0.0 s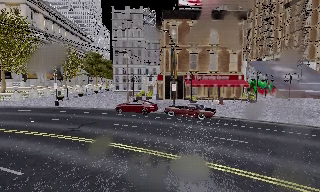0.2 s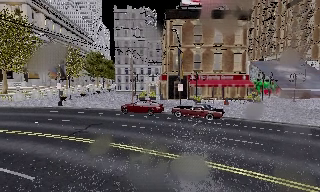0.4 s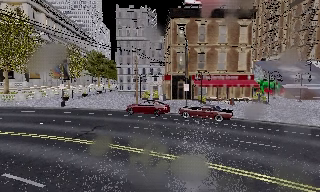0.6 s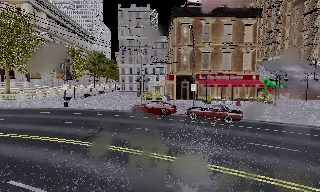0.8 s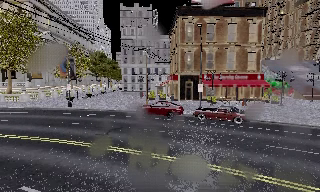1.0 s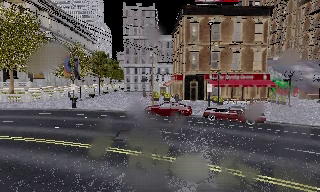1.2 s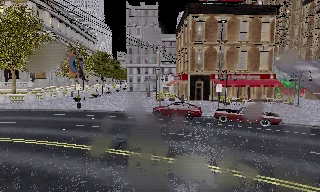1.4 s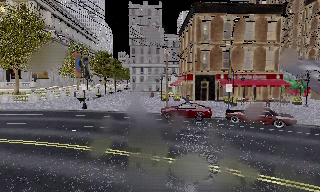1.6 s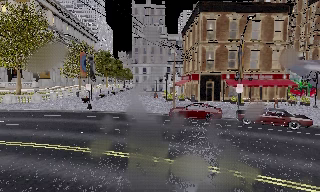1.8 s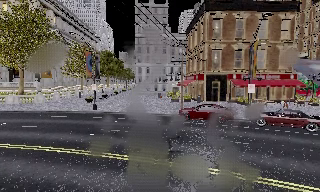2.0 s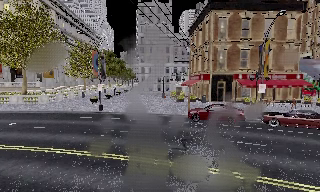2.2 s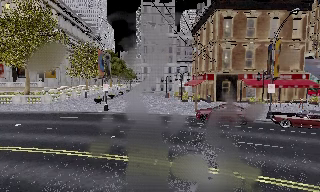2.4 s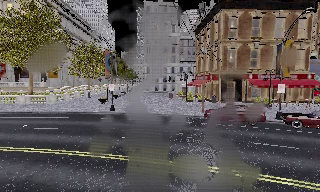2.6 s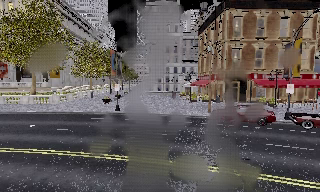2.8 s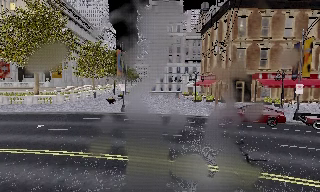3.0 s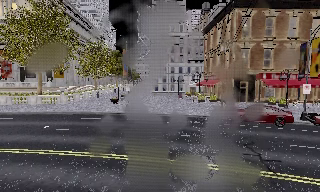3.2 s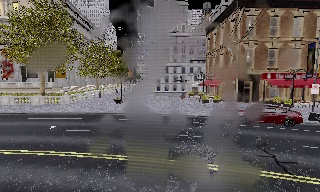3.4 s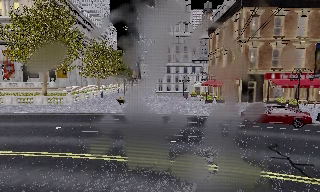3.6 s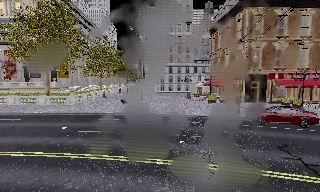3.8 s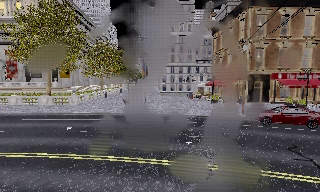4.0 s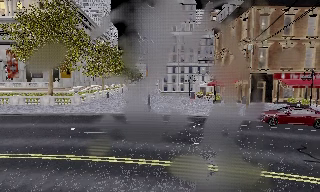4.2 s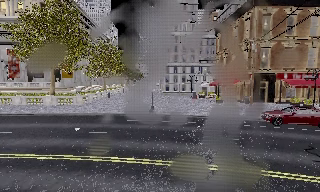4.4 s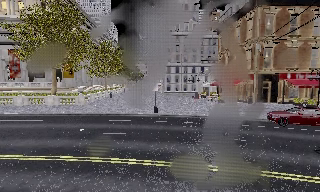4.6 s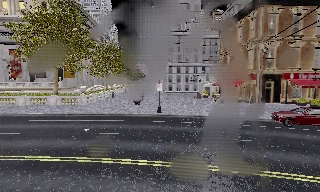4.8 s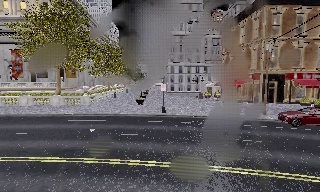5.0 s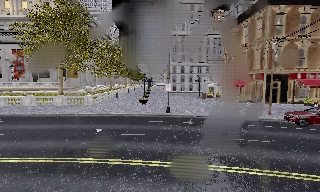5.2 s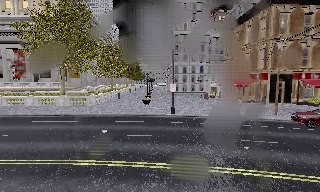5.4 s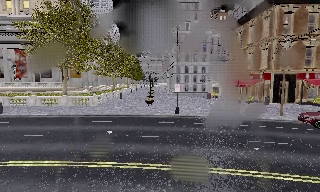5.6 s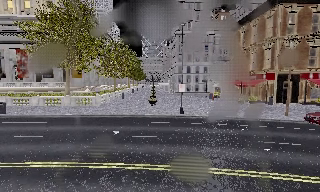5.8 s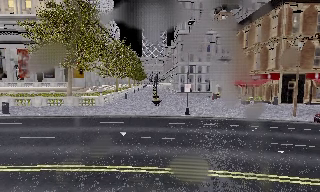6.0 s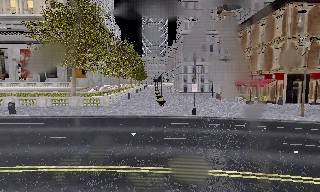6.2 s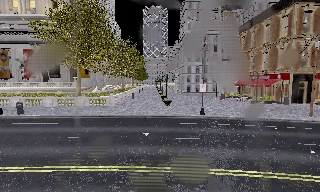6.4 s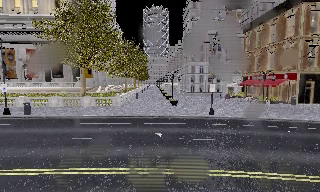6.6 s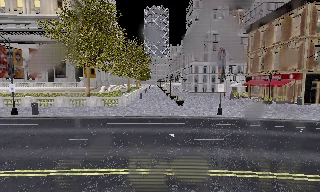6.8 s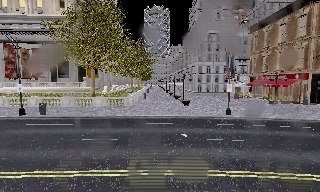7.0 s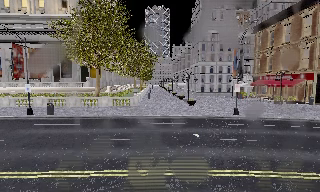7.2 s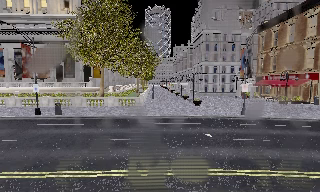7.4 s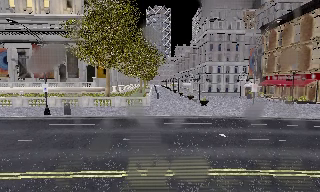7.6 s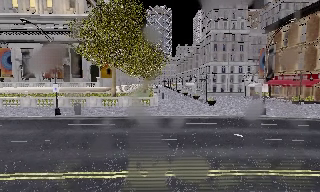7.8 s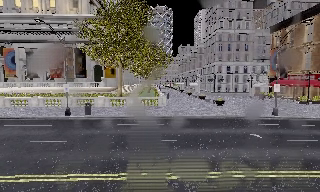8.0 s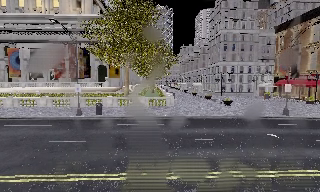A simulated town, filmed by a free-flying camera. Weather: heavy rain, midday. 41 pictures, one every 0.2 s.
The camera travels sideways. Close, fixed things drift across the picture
to the right.
0.0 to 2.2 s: The camera travels to its left and forward, about 9 m, so close, fixed things drift to the right.
2.2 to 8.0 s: The camera travels to its left, about 18 m, so close, fixed things drift to the right. It gains speed.
The film runs backward here.
